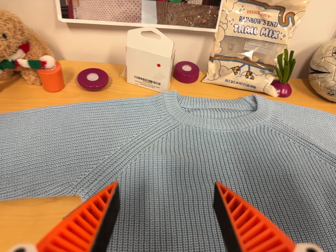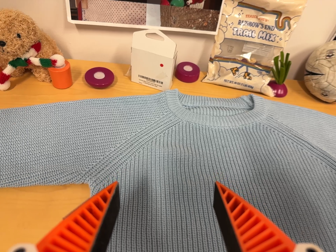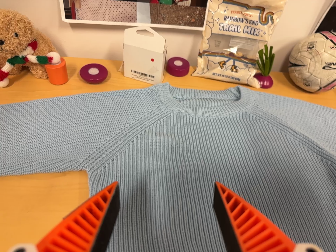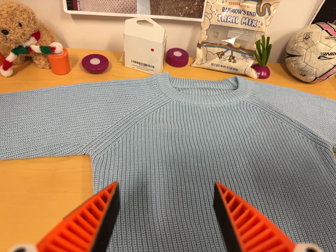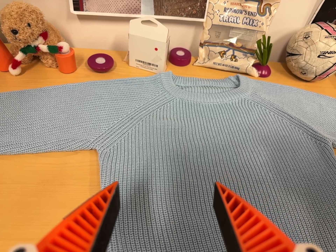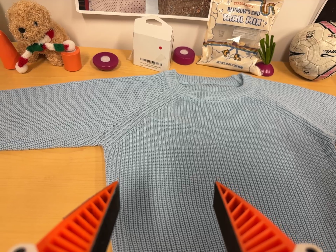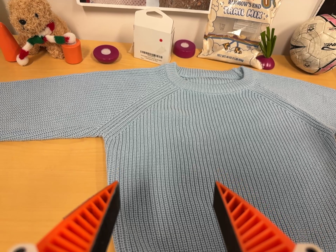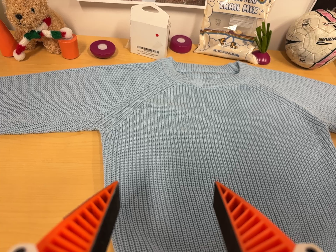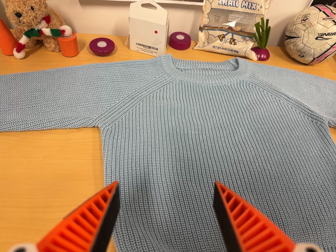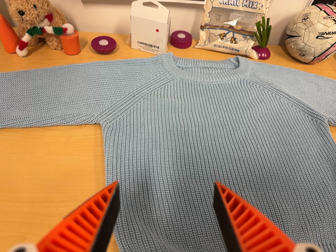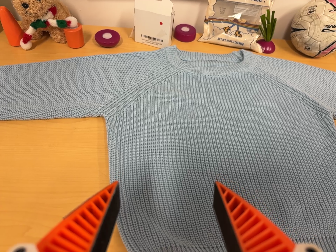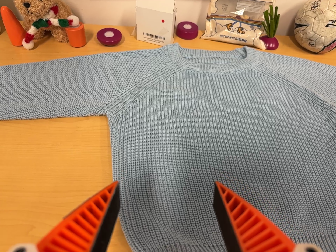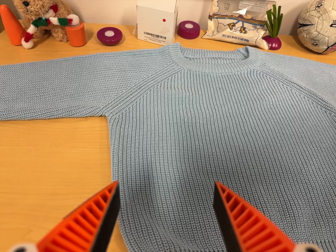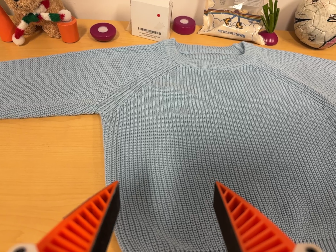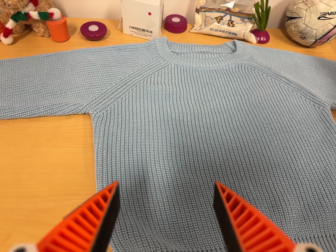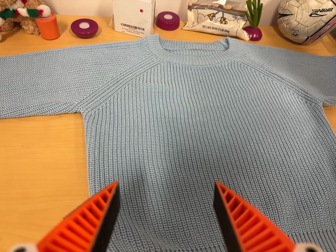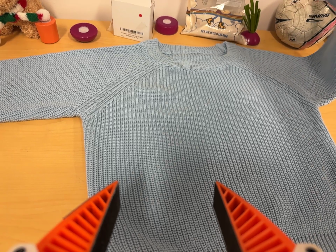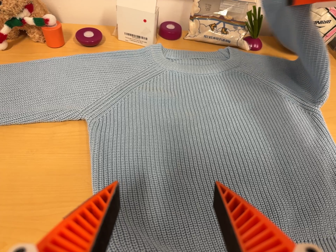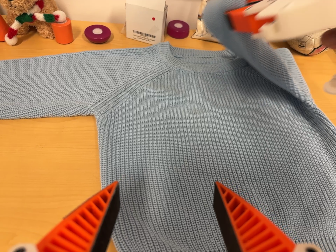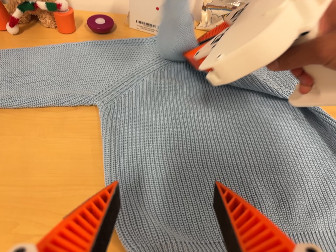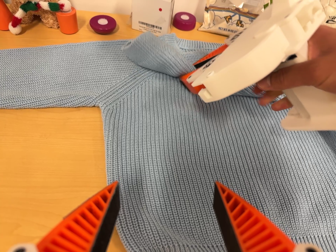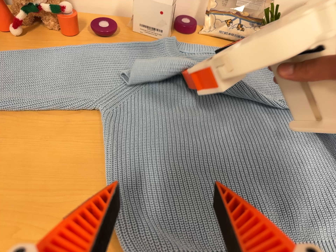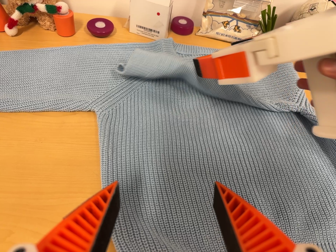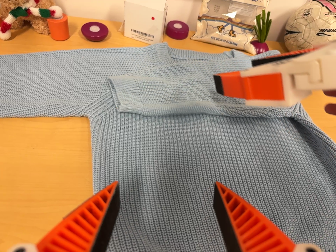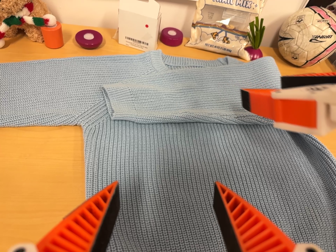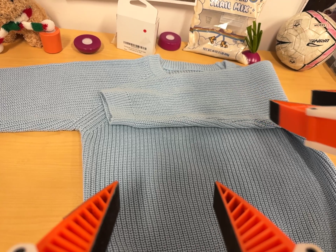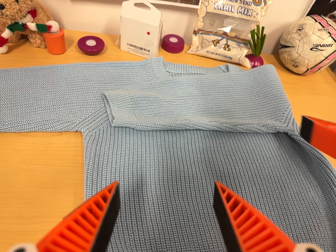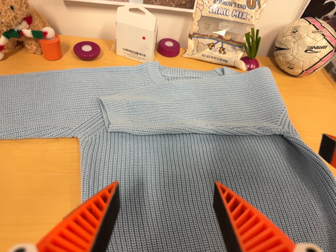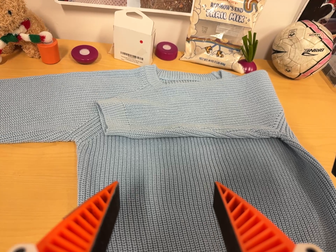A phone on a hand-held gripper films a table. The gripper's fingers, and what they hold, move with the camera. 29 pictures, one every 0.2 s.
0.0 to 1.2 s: The camera travels backward and toward the bottom of its view, about 10 cm, so what stands in front gets smaller.
1.2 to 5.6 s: The camera shifts only a little, or ends up much as it began.
The film runs forward here.
